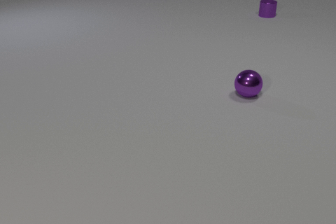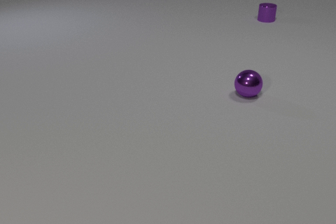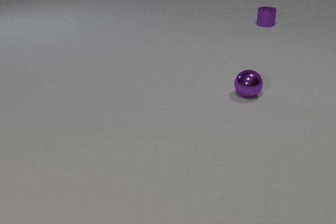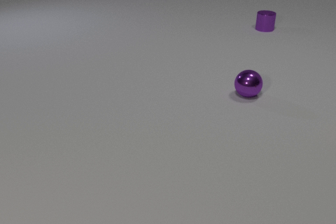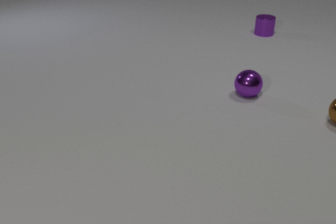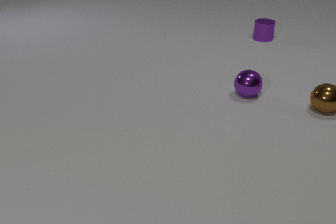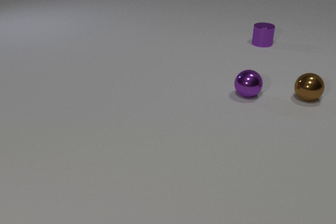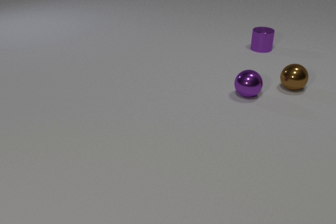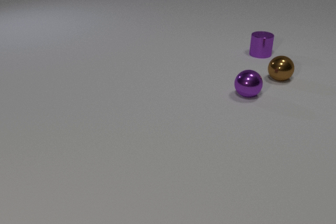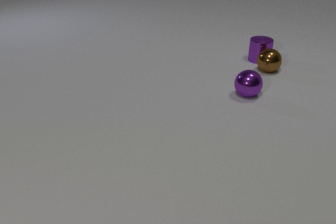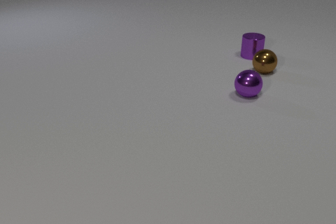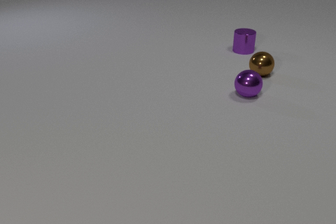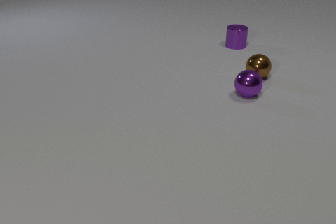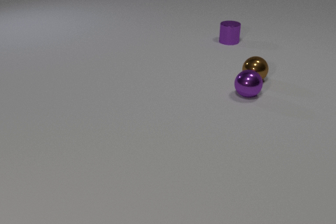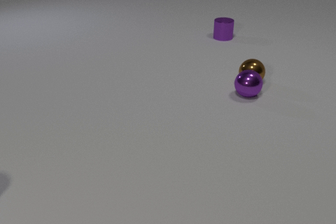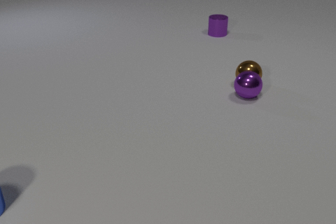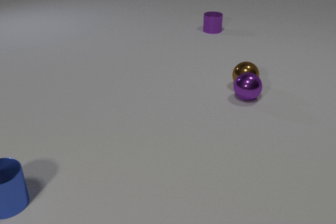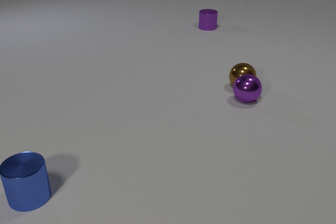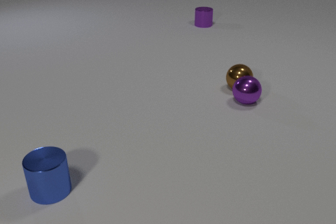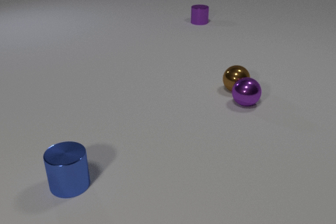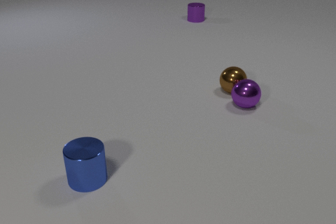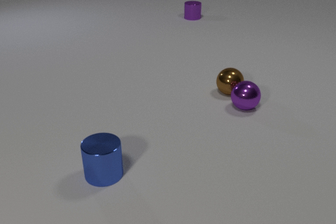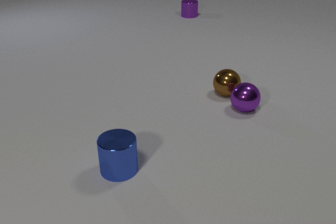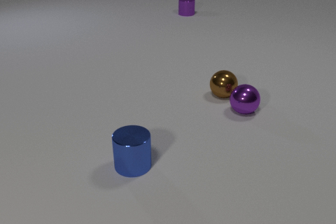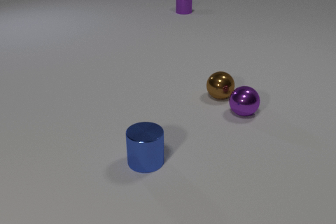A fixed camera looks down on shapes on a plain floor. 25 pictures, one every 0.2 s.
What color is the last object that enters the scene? blue.
Are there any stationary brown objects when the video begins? no.
What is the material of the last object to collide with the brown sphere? metal.
0.0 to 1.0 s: The brown metal sphere comes in at the right edge, rolls away from the camera and to the left. The purple metal cylinder slides toward the camera.
1.0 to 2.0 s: The brown metal sphere rolls away from the camera and to the left. The purple metal cylinder slides toward the camera. The brown metal sphere and the purple metal cylinder collide.
2.0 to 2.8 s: The brown metal sphere rolls toward the camera. The purple metal cylinder slides away from the camera and to the left.
2.8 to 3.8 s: The brown metal sphere rolls toward the camera and to the left. The purple metal cylinder slides away from the camera and to the left. The purple metal sphere rolls toward the camera. The blue metal cylinder comes in at the left edge, slides to the right. The brown metal sphere and the purple metal sphere collide.
3.8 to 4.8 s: The brown metal sphere rolls toward the camera and to the left. The purple metal cylinder slides away from the camera and to the left. The purple metal sphere rolls toward the camera. The blue metal cylinder slides to the right.
